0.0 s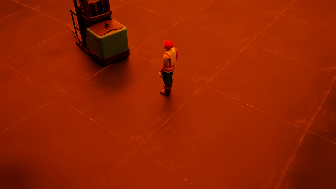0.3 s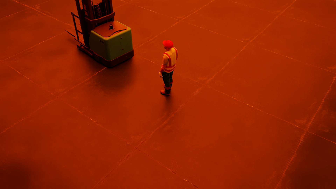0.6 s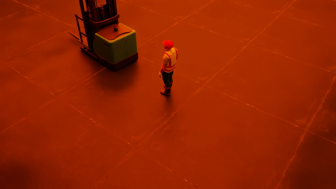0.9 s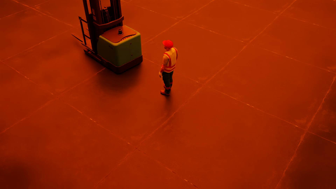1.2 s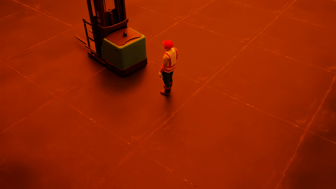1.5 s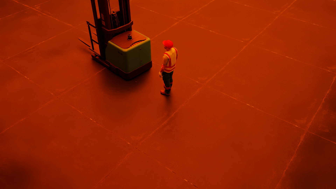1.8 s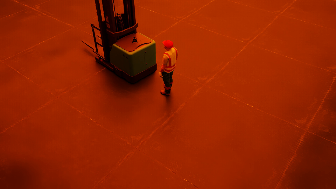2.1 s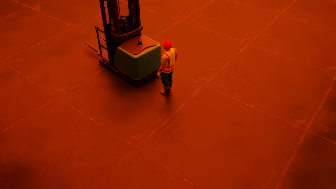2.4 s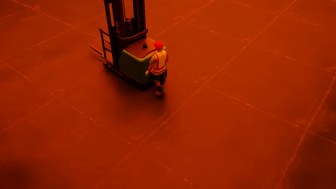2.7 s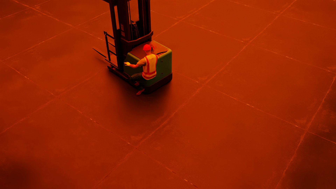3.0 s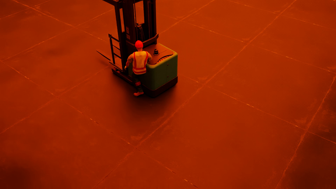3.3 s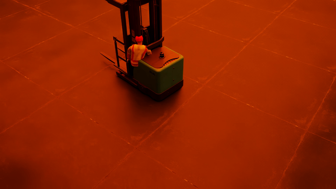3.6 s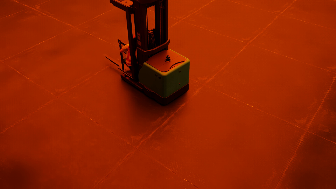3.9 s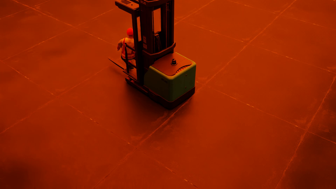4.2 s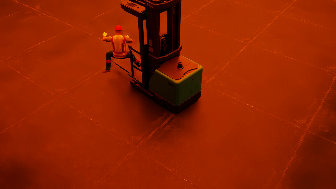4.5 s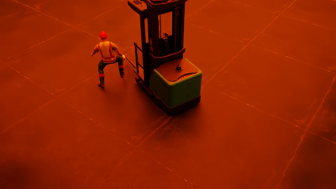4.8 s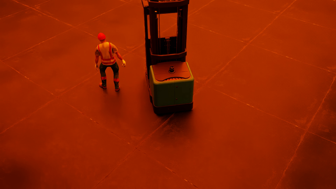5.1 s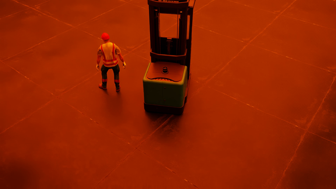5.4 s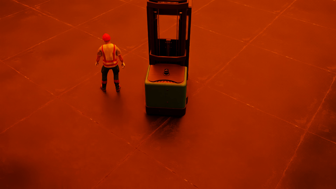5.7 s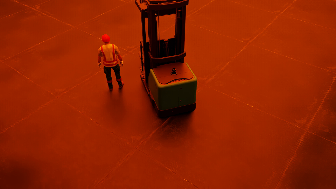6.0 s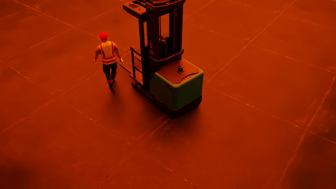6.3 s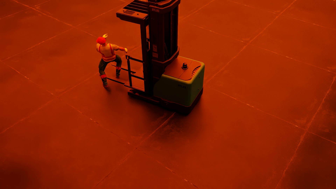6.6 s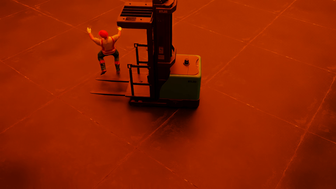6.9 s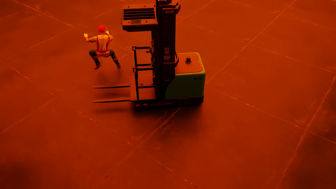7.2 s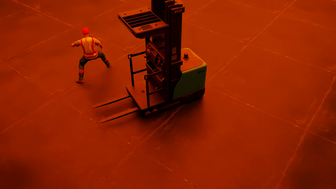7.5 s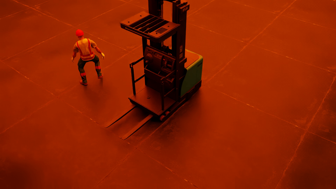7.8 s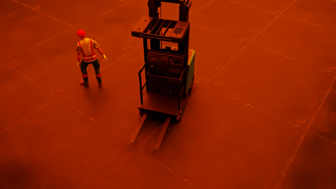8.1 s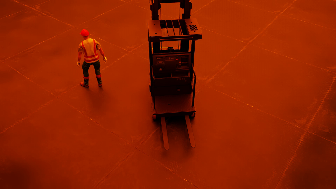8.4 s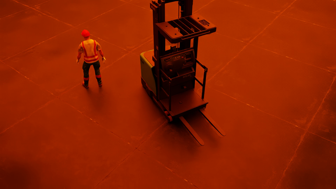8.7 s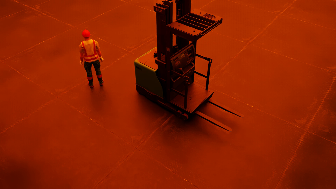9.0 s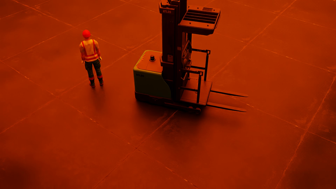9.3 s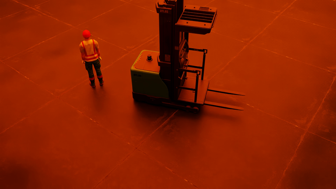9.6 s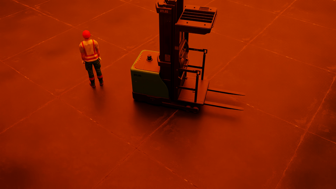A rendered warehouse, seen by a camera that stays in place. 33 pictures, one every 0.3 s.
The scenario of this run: Near miss between a forklift and a person.
